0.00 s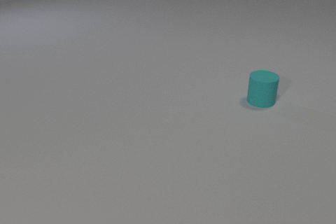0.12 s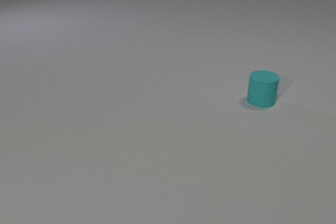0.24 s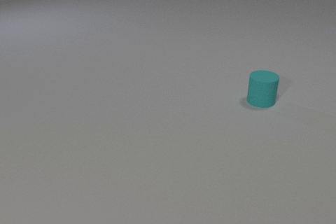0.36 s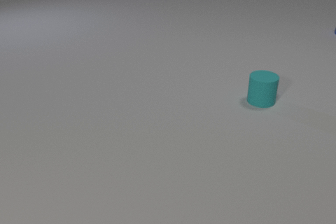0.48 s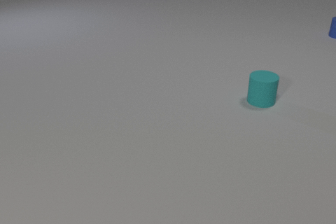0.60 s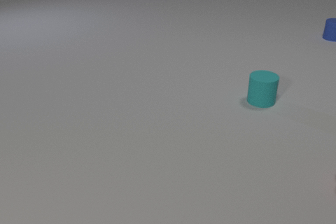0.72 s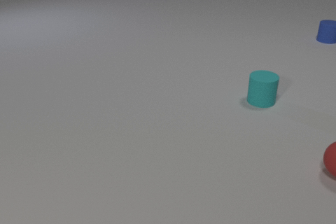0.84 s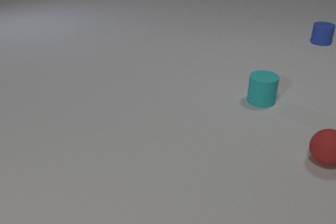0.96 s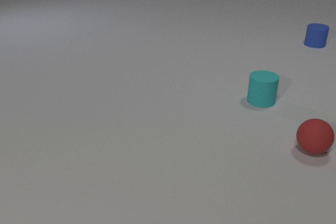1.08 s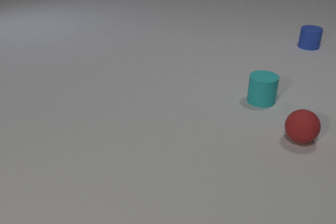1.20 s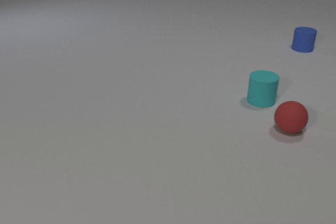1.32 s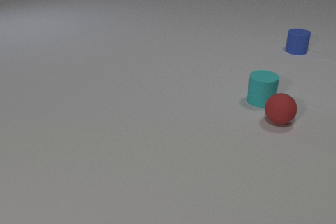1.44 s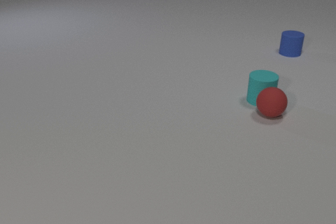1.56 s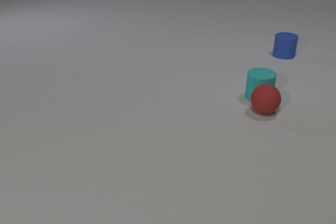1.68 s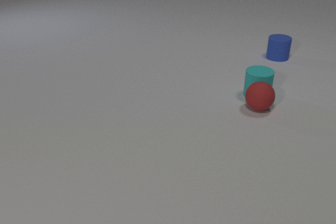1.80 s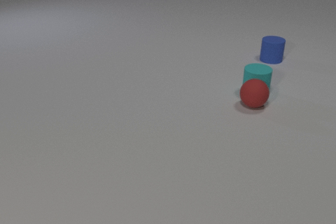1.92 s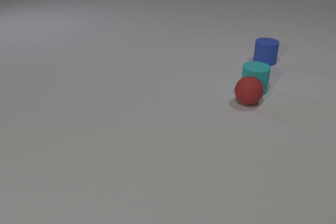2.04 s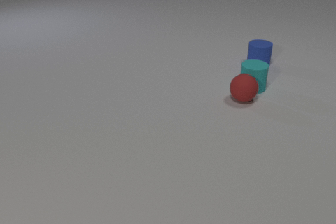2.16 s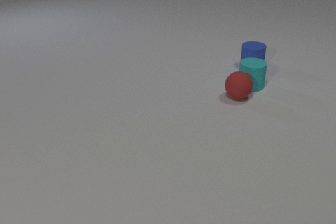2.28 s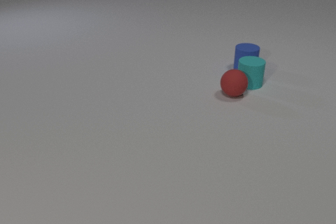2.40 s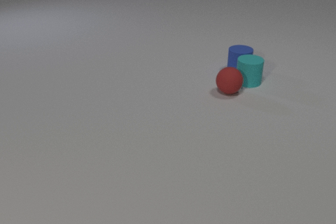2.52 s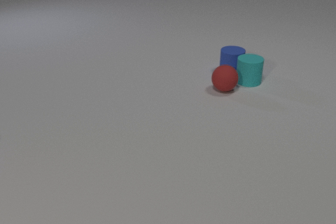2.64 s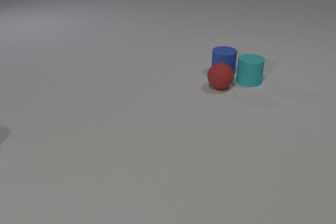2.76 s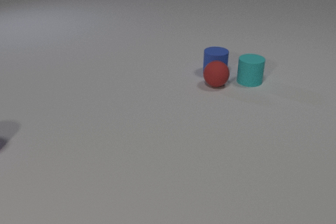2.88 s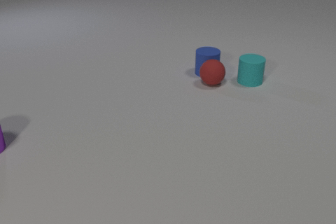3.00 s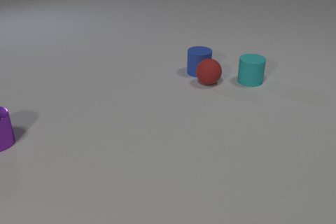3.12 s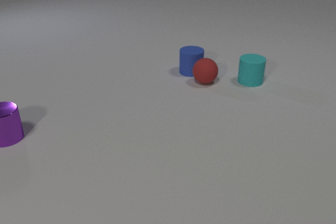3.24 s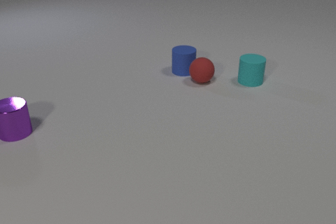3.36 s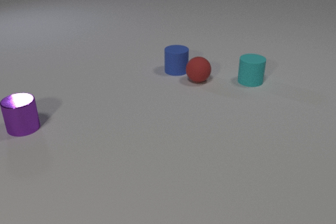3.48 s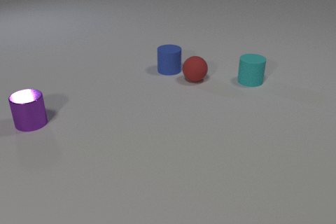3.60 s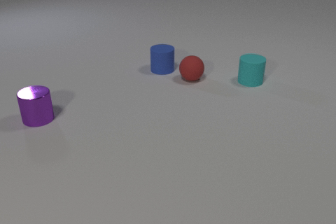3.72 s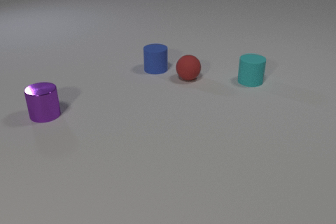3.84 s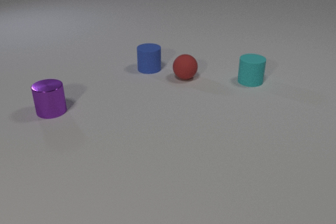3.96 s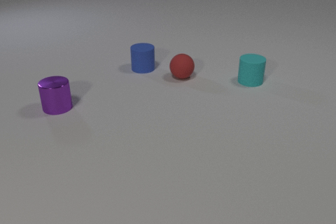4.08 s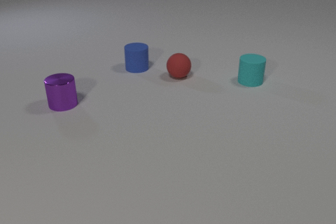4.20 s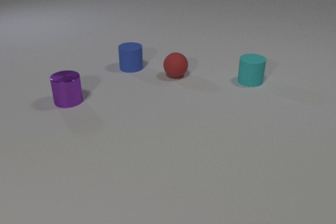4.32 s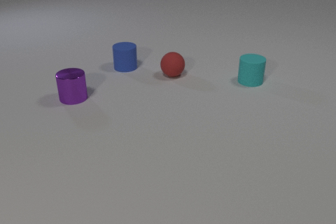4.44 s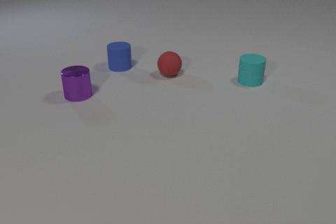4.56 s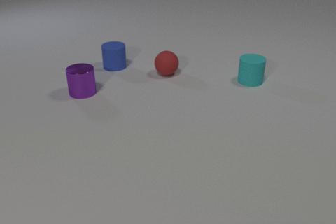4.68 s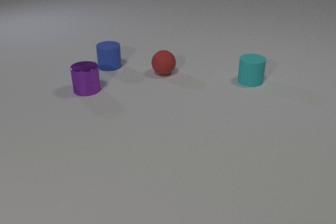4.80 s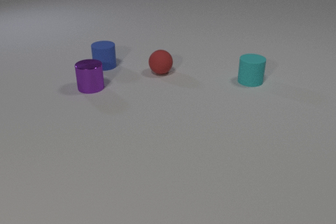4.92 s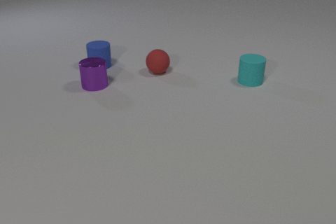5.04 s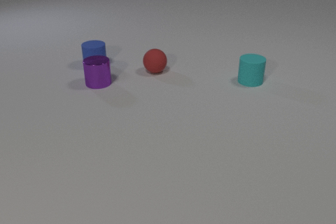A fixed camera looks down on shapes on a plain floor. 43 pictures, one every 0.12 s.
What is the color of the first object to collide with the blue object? cyan.
How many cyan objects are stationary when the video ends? 1.
What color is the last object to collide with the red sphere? blue.
0.00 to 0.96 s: The red rubber sphere comes in at the right edge, rolls away from the camera and to the left. The blue rubber cylinder comes in at the right edge, slides toward the camera and to the left.
0.96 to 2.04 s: The red rubber sphere rolls away from the camera and to the left. The cyan rubber cylinder slides away from the camera. The blue rubber cylinder slides toward the camera and to the left. The red rubber sphere and the cyan rubber cylinder collide.
2.04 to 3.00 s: The red rubber sphere rolls to the left and away from the camera. The cyan rubber cylinder slides away from the camera. The blue rubber cylinder slides to the left and toward the camera. The purple metal cylinder comes in at the left edge, slides to the right and away from the camera. The cyan rubber cylinder and the blue rubber cylinder collide. The red rubber sphere and the blue rubber cylinder collide.
3.00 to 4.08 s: The red rubber sphere rolls to the left and away from the camera. The blue rubber cylinder slides to the left. The purple metal cylinder slides to the right and away from the camera.
4.08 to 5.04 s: The red rubber sphere rolls to the left and away from the camera. The blue rubber cylinder slides to the left. The purple metal cylinder slides away from the camera and to the right.
